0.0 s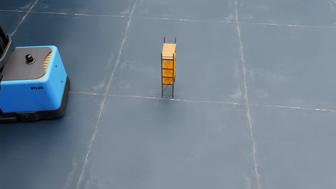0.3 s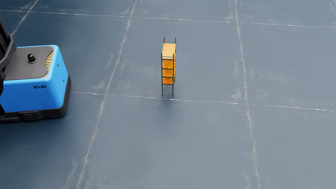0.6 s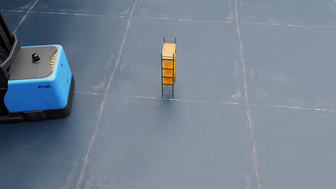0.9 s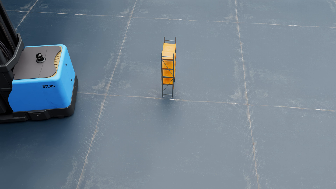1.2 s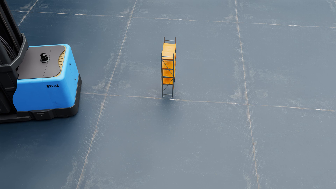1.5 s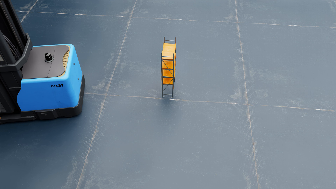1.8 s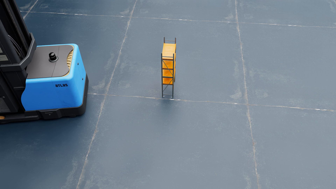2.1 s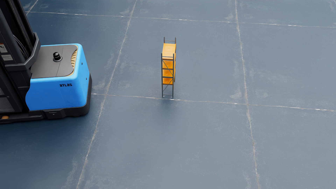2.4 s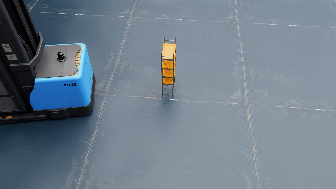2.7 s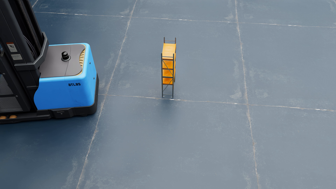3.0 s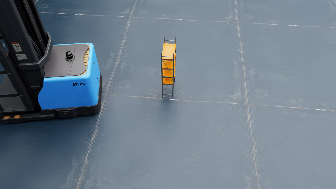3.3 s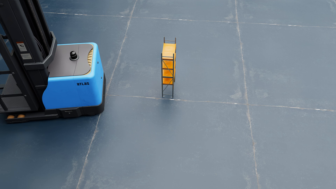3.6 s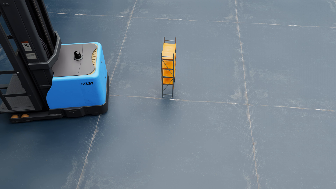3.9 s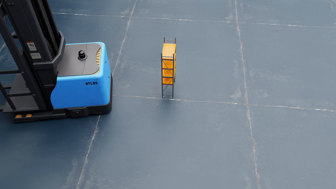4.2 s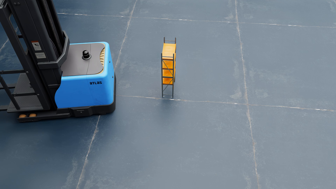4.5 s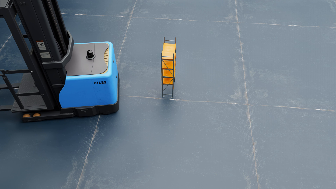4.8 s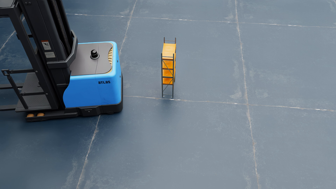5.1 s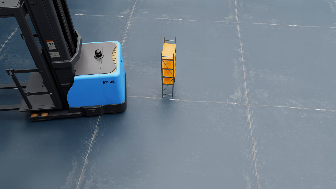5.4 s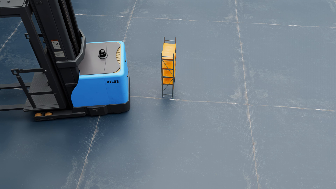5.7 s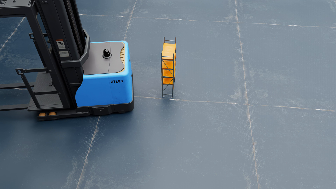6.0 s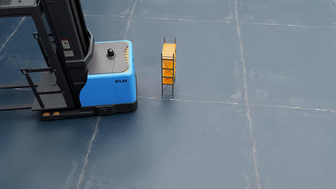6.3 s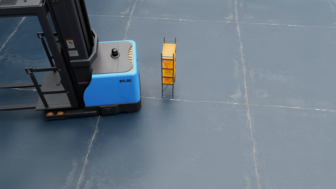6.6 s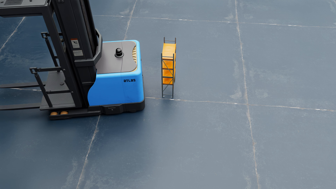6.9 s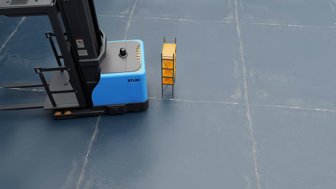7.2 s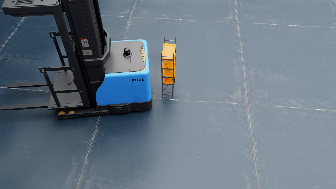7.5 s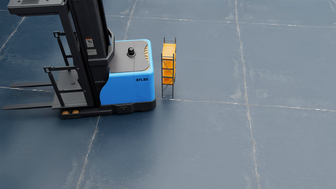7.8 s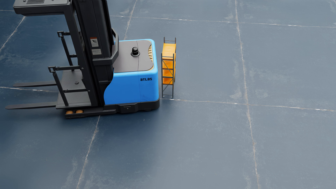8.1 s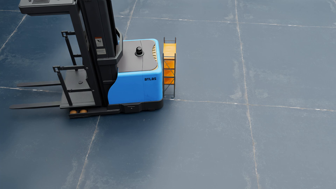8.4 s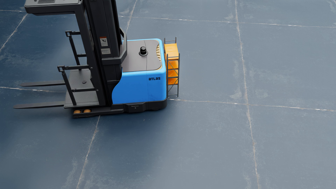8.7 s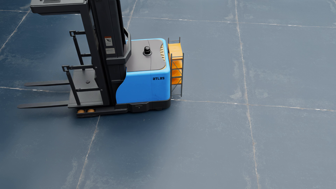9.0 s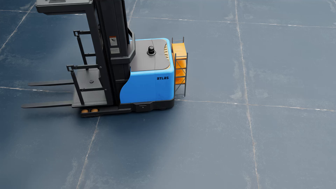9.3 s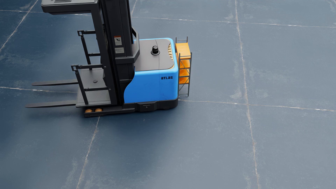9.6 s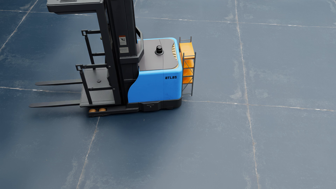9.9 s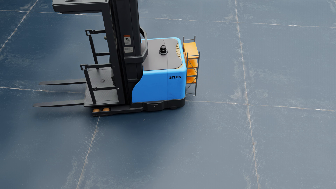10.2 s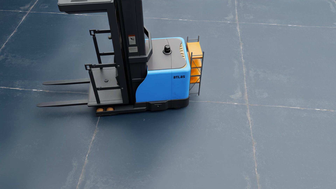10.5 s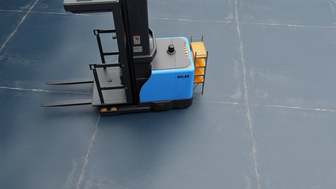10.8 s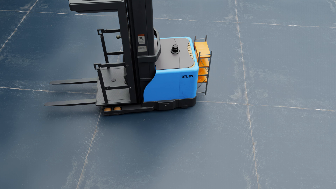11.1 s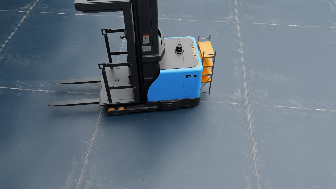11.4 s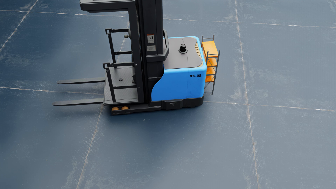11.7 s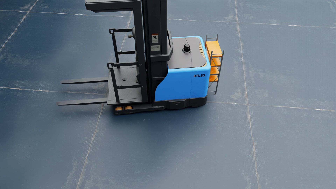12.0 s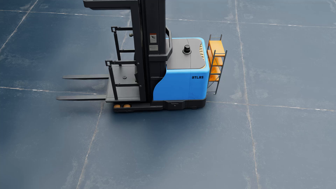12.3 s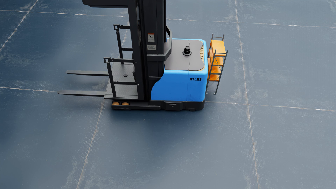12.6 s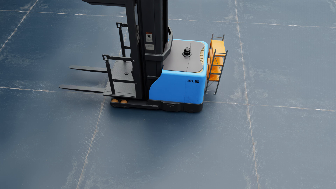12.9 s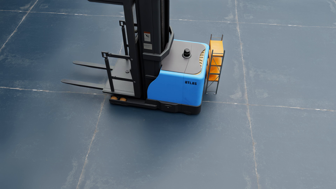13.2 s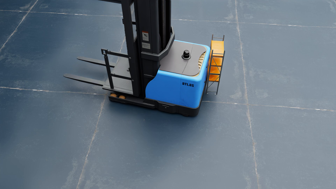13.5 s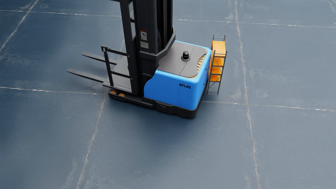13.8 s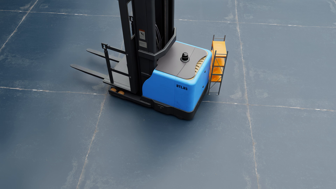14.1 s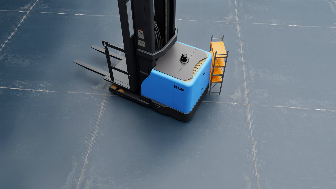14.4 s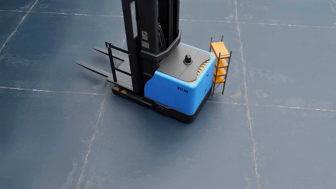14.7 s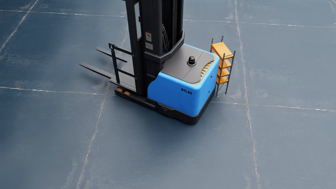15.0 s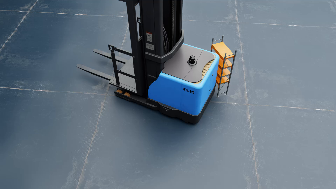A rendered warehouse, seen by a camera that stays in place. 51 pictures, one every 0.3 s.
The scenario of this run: A forklift runs into an object in its way.
